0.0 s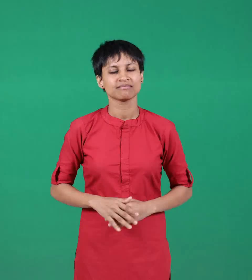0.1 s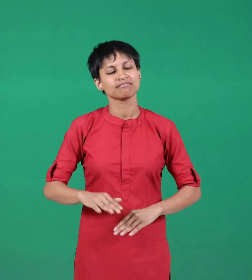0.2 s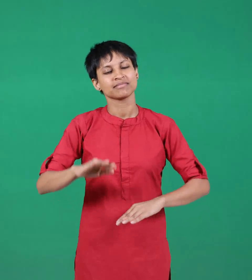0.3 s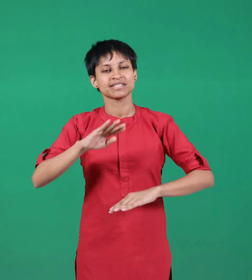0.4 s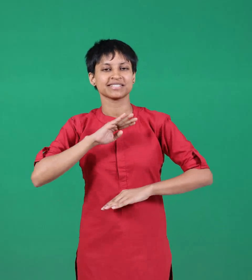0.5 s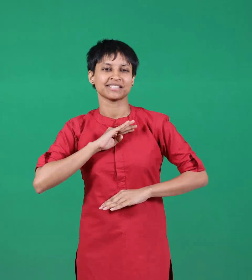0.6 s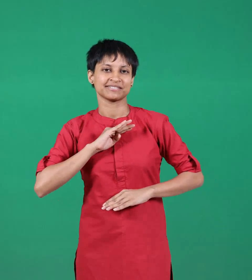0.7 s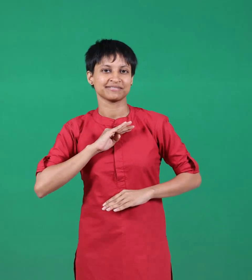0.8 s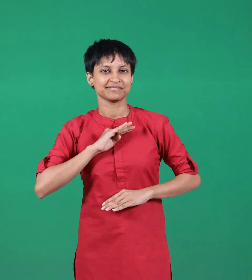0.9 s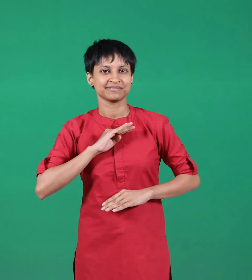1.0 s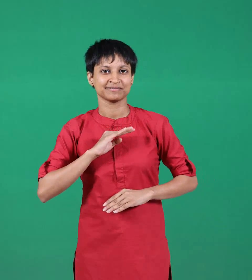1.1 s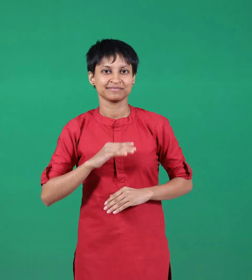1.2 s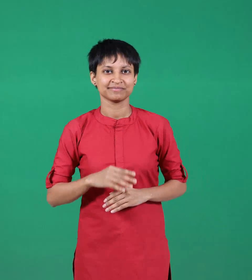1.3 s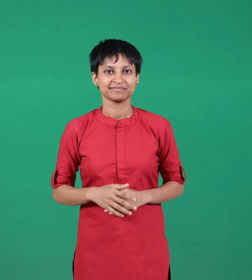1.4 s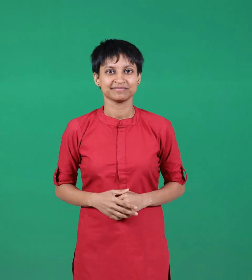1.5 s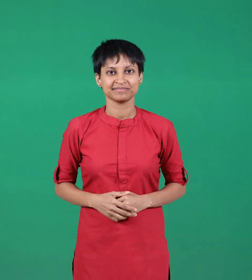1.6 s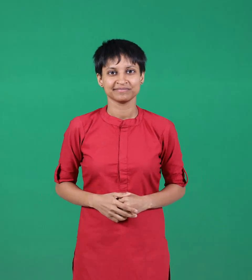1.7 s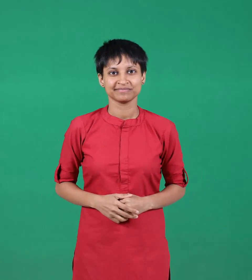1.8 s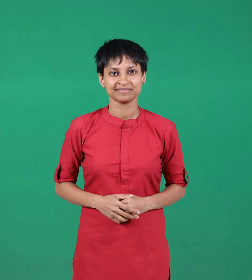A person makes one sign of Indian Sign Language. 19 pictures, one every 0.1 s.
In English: enough
